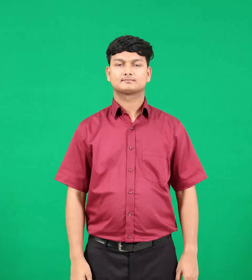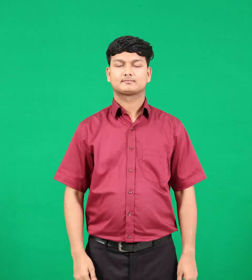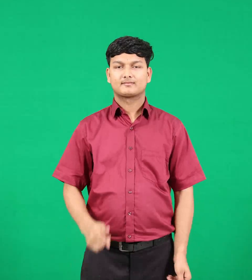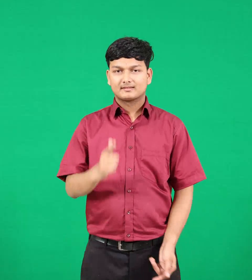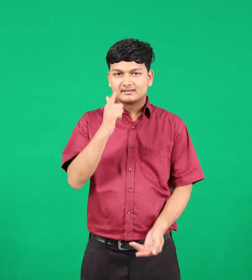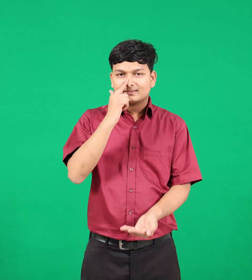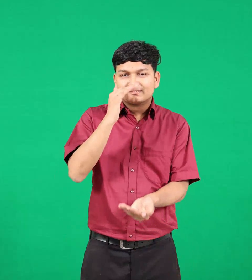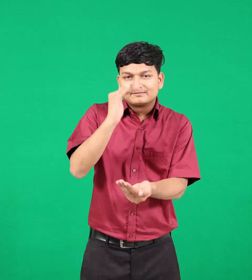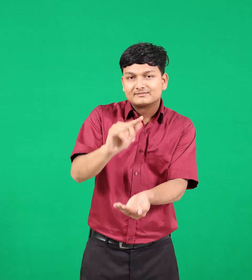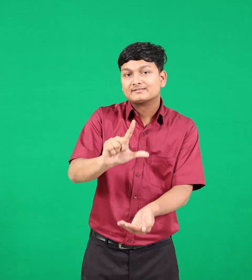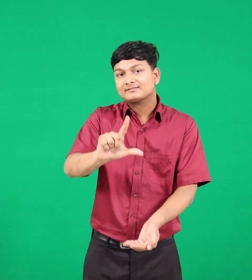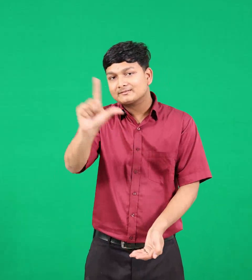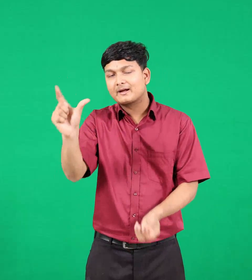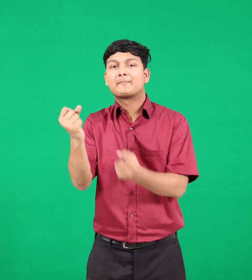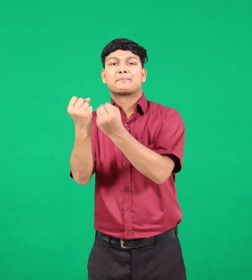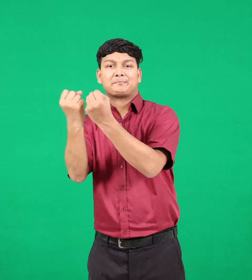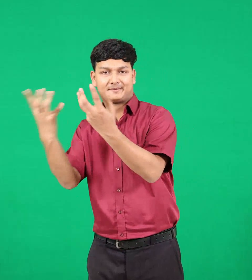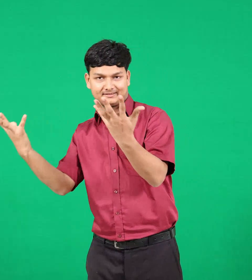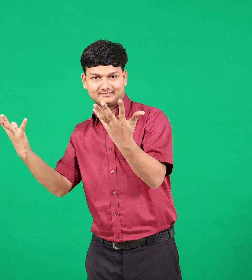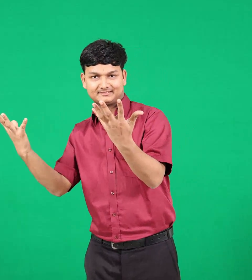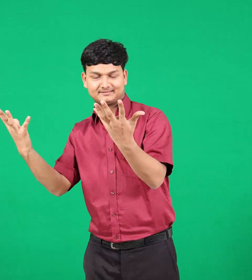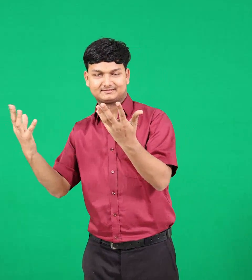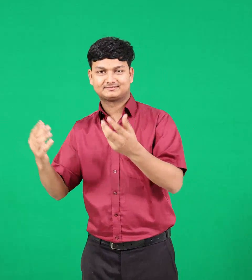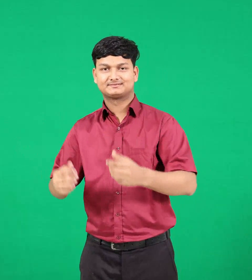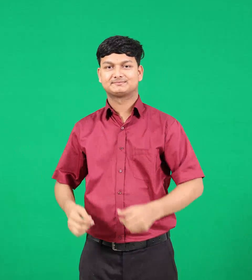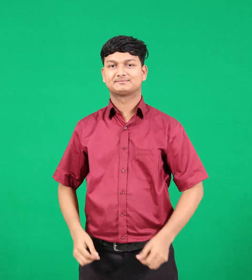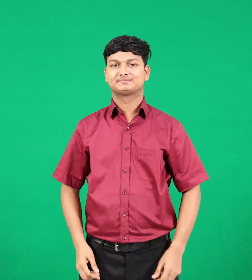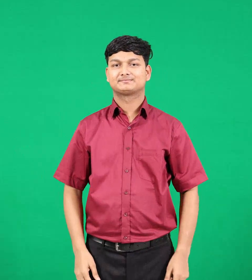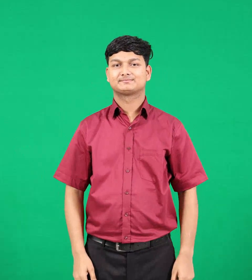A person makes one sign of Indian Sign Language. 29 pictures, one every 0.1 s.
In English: daughter-in-laws
